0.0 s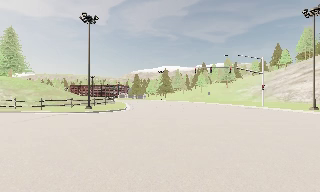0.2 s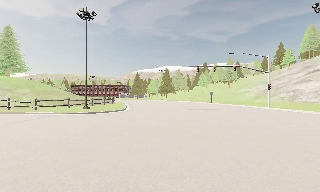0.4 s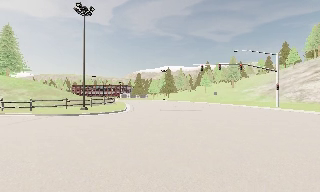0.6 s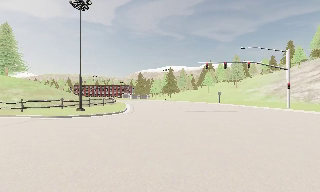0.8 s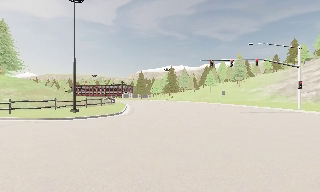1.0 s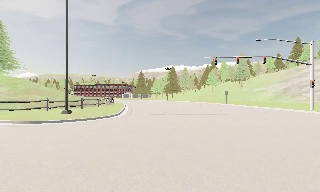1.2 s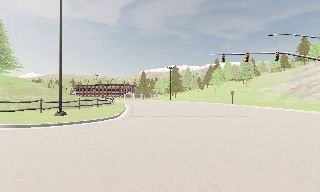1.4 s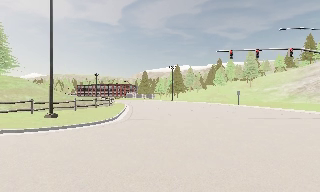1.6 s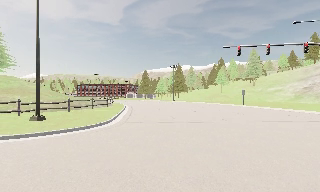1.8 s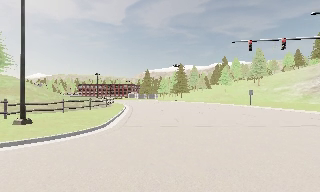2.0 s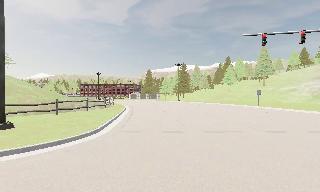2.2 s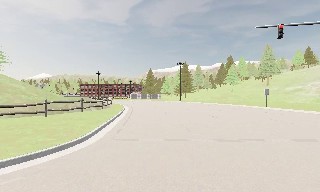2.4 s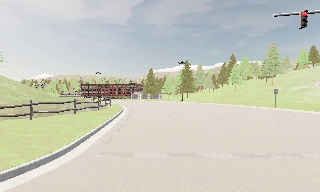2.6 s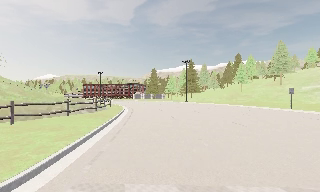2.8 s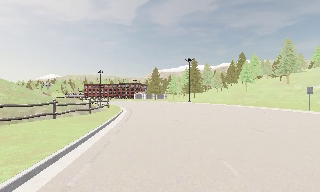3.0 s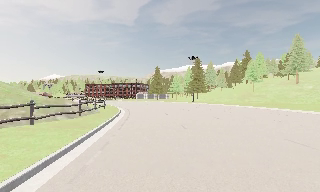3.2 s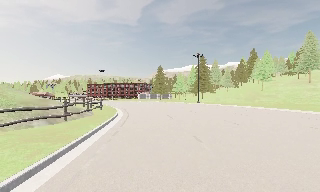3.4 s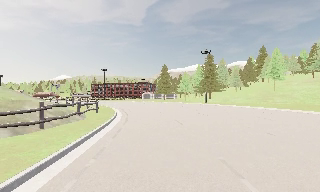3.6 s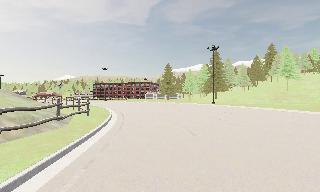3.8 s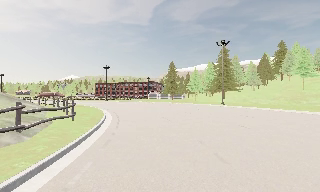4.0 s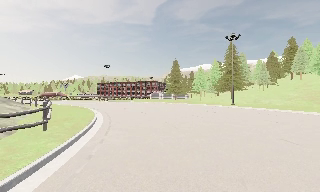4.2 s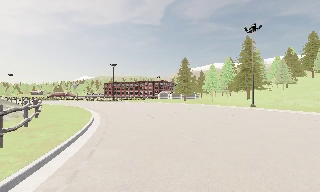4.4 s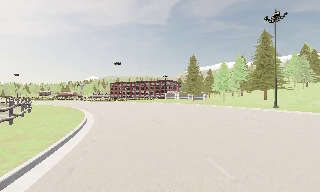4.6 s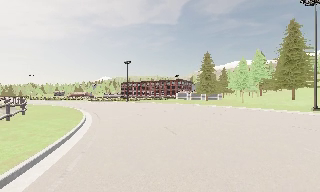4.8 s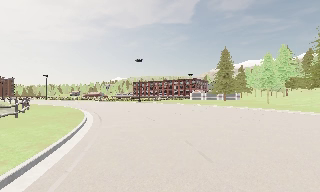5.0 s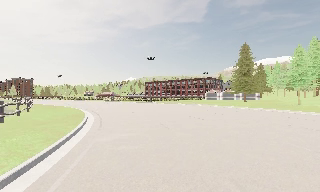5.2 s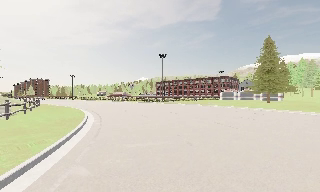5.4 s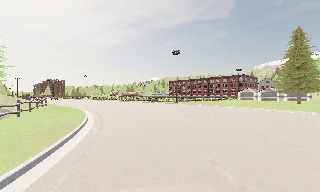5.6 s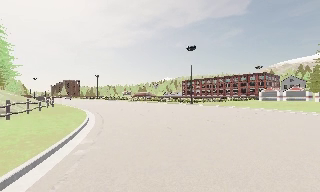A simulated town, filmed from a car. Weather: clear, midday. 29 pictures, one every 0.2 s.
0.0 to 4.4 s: The camera pans to its left, which is counterclockwise from overhead, by about 20 degrees. It travels forward, about 40 m, so what stands in front looms larger. It gains speed.
4.4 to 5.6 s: The camera swings to its left by about 25 degrees, and the scene slides to the right. It travels forward, about 17 m, so what stands in front looms larger.
The film runs forward here.
